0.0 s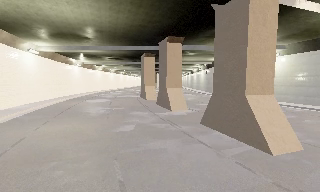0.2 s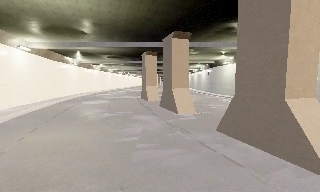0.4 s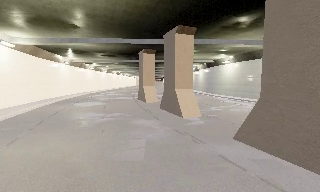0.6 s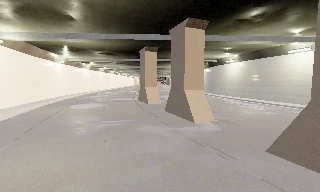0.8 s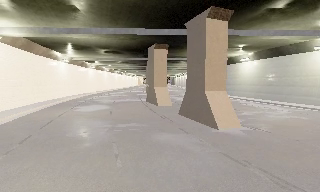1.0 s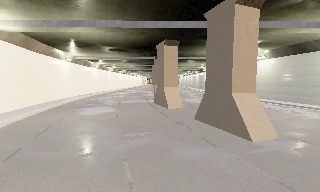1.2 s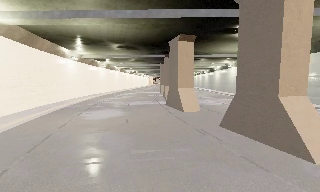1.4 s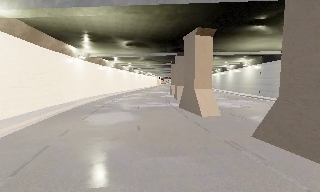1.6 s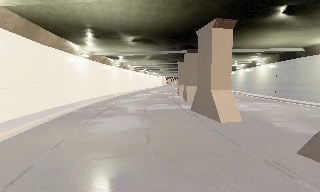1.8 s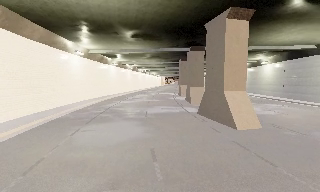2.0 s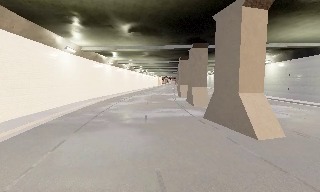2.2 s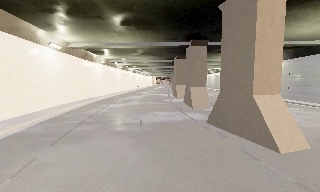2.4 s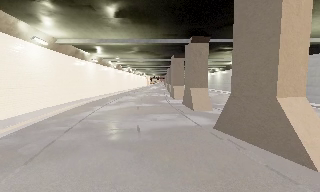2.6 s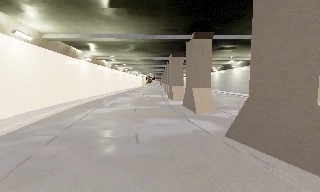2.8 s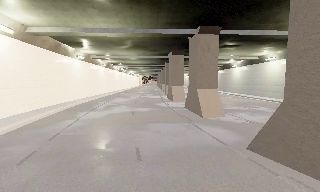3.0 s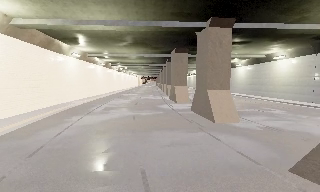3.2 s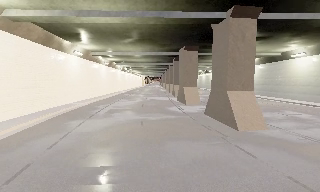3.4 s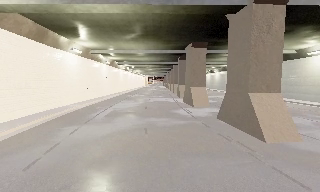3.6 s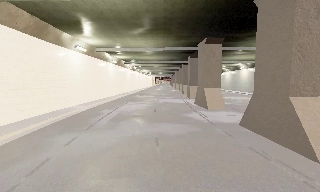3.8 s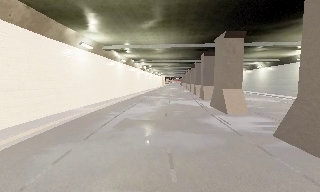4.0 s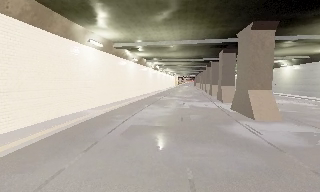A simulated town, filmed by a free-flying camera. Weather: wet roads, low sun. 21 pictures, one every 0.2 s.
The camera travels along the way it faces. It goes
forward.
0.0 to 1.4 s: The camera travels forward and to its left, about 11 m, so what stands in front looms larger.
1.4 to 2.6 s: The camera travels forward, about 9 m, so what stands in front looms larger.
2.6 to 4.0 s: The scene slides to the right, as the camera pans about 10 degrees to its left. It travels forward, about 10 m, so what stands in front looms larger.
The film runs backward here.
